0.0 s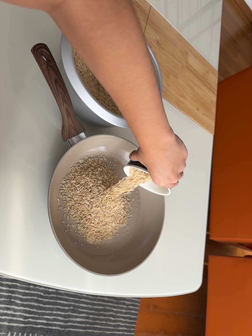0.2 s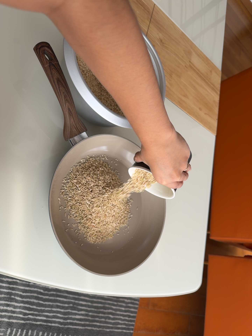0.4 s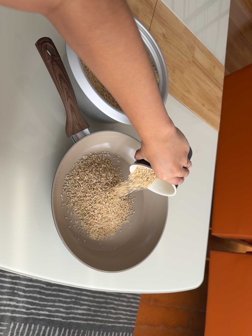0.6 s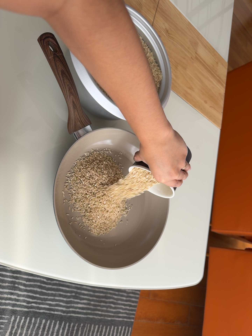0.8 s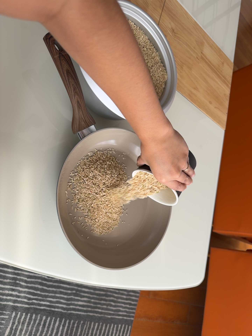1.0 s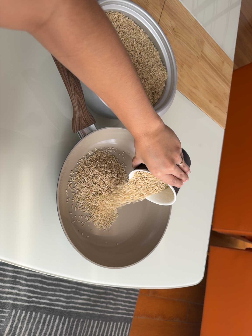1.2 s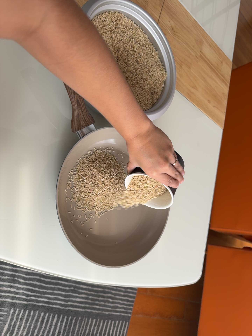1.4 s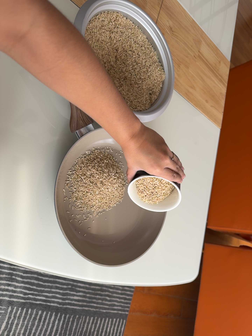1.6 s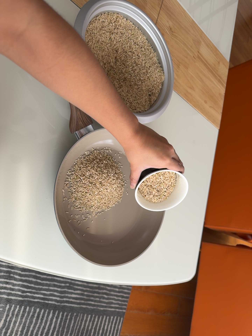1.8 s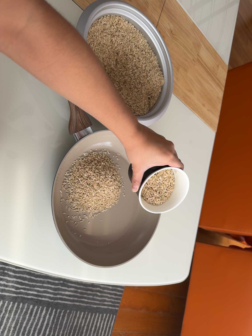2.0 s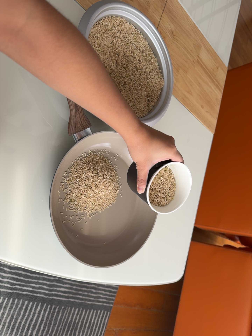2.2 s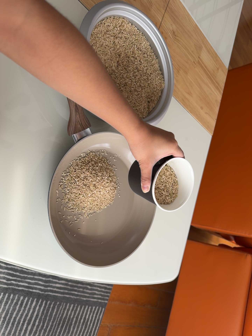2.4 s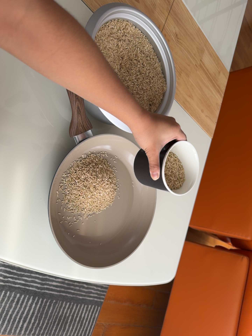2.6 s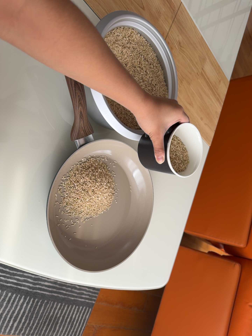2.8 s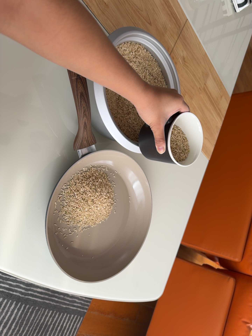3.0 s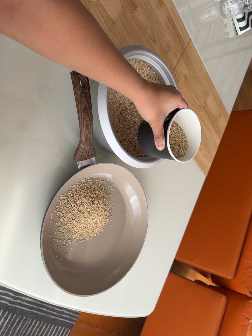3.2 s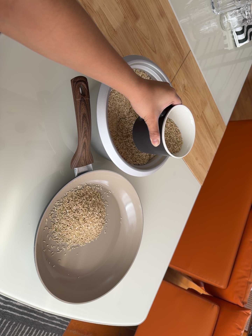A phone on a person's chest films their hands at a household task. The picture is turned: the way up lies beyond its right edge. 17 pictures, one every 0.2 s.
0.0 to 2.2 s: The camera travels toward the top of its view, about 6 cm.
2.2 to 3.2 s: The camera rolls about its line of sight by about 10 degrees, and the scene rotates clockwise.
The film runs backward here.
